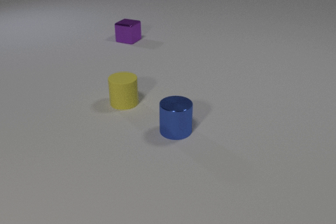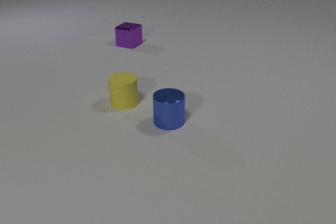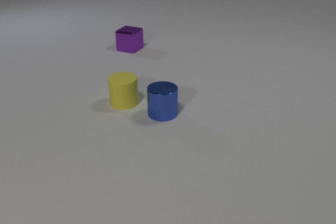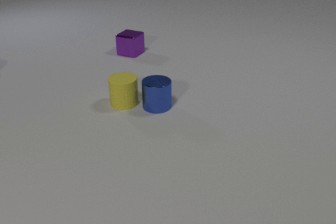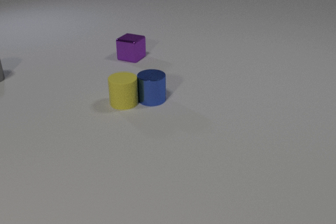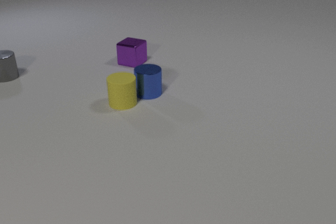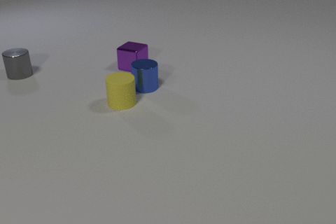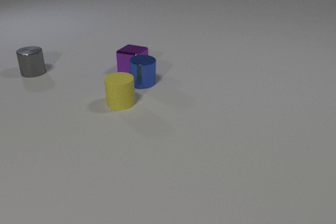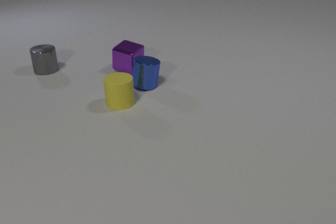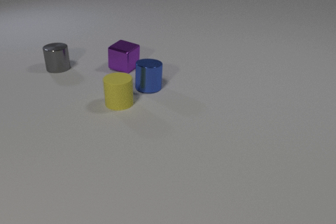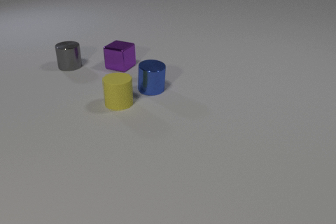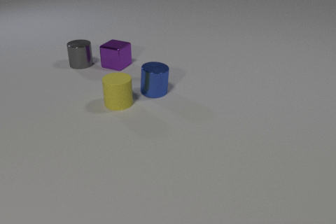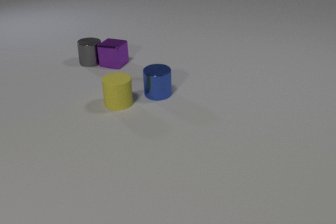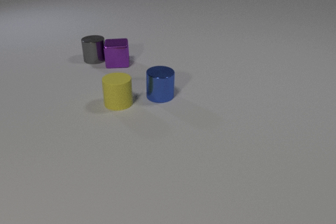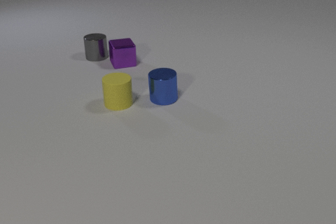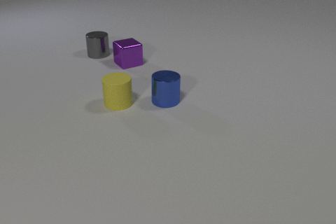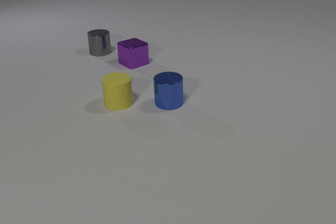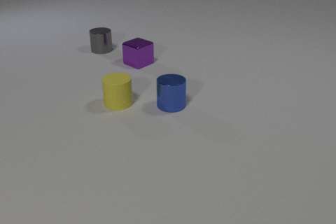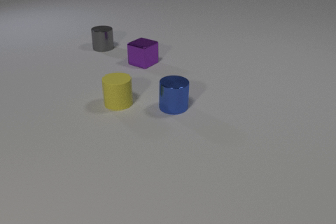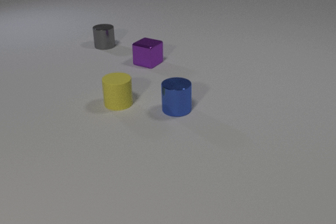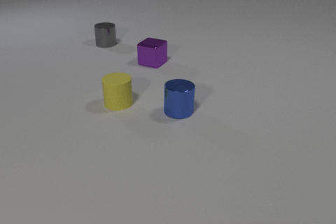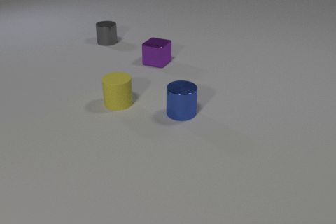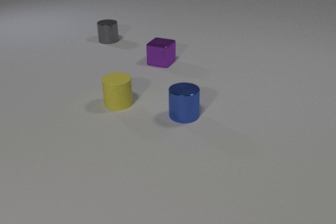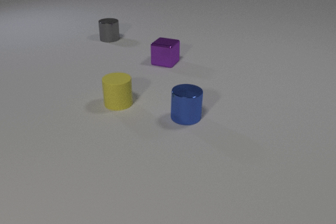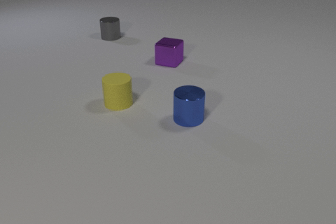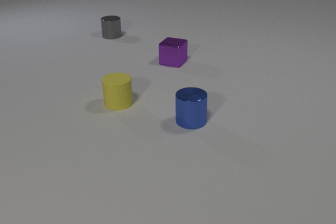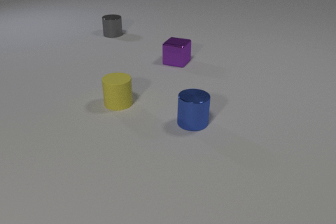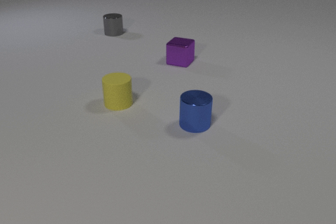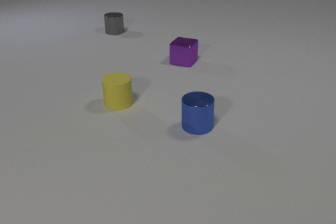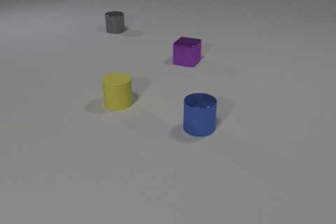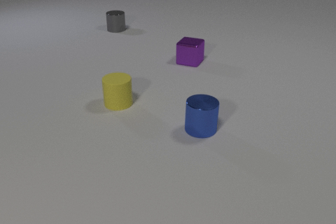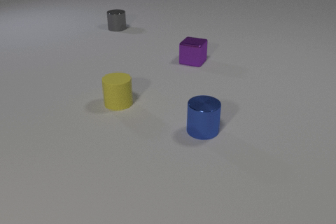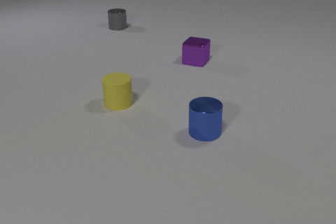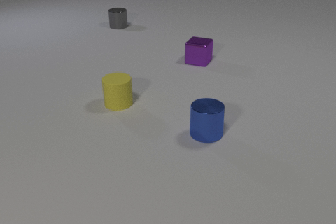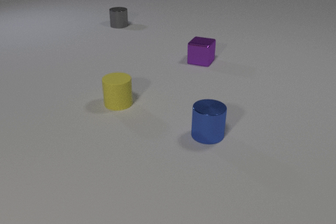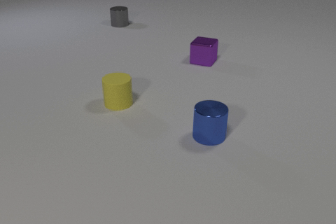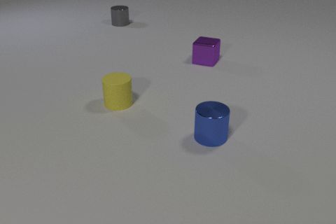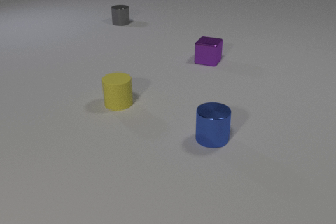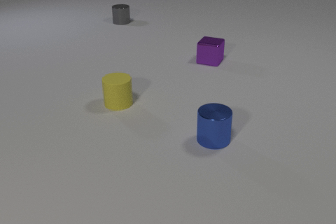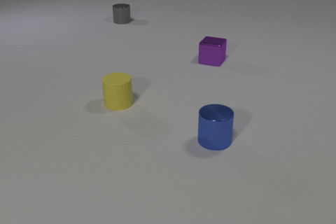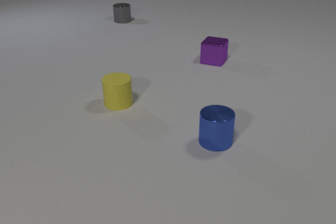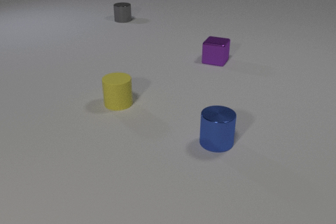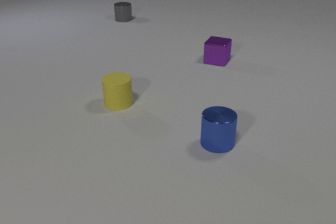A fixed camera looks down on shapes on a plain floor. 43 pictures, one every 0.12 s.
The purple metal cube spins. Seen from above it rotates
counterclockwise.
The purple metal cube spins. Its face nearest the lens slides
to the right.
0.00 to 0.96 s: The purple metal cube slides toward the camera. The blue metal cylinder slides away from the camera. The gray metal cylinder comes in at the left edge, slides to the right. The blue metal cylinder and the yellow rubber cylinder collide. The purple metal cube and the blue metal cylinder collide.
0.96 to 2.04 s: The purple metal cube slides away from the camera and to the right, spins counterclockwise seen from above by about 75 degrees, its near face sliding to the right. The blue metal cylinder slides toward the camera and to the right. The gray metal cylinder slides to the right and away from the camera. The purple metal cube and the gray metal cylinder collide.
2.04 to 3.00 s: The purple metal cube slides to the right. The blue metal cylinder slides toward the camera and to the right. The gray metal cylinder slides away from the camera.
3.00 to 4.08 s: The purple metal cube slides to the right. The blue metal cylinder slides toward the camera and to the right. The gray metal cylinder slides away from the camera.
4.08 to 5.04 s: The purple metal cube slides to the right. The blue metal cylinder slides toward the camera and to the right. The gray metal cylinder slides away from the camera.
How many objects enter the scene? 1.
What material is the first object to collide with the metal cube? metal.
How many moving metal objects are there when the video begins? 2.
